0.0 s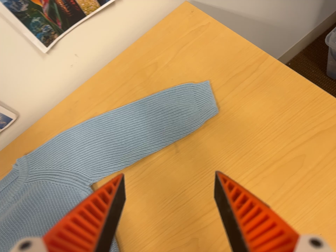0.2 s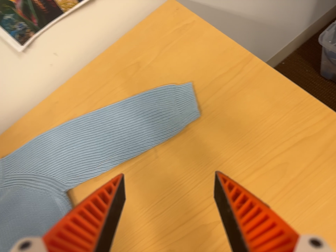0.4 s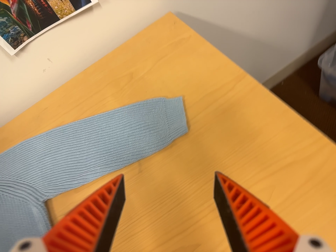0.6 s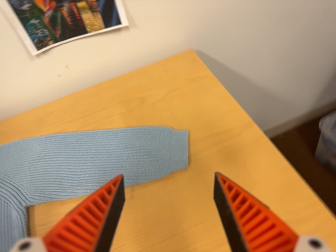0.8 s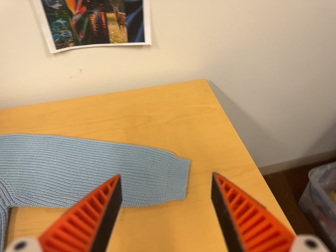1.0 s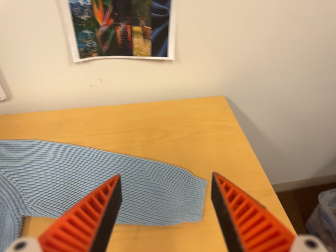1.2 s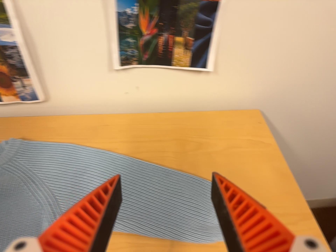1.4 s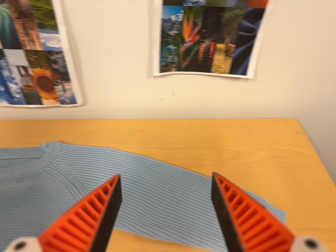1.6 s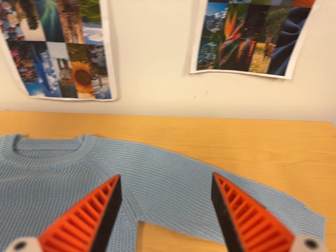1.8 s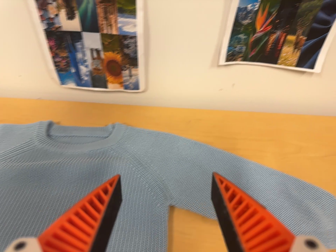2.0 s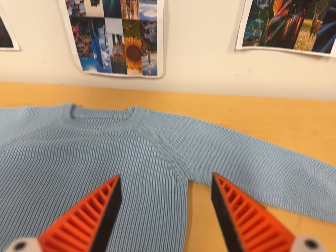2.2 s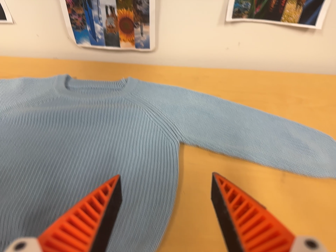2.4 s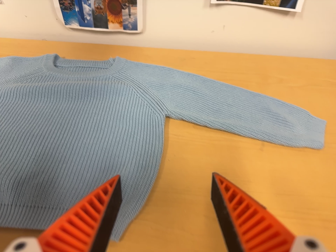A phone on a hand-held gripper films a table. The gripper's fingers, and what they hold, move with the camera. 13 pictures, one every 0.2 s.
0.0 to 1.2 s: The camera travels toward the top of its view, to its left and forward, about 12 cm, so close, fixed things drift downward. Its aim tips toward the top of its view by about 15 degrees, and the scene shifts downward. It rolls about its line of sight by about 35 degrees, and the scene rotates clockwise.
1.2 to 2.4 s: The camera travels toward the bottom of its view and to its left, about 22 cm, so close, fixed things drift upward.
The film runs backward here.
